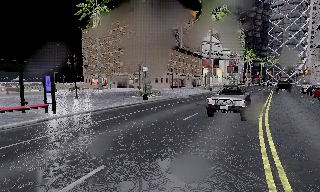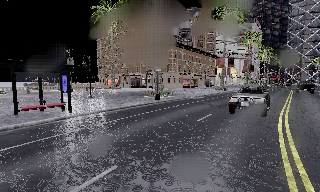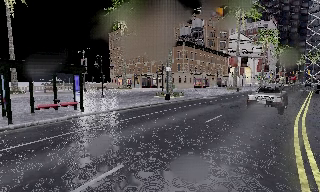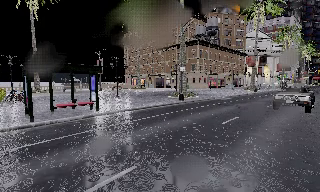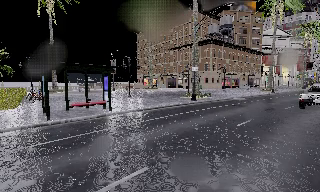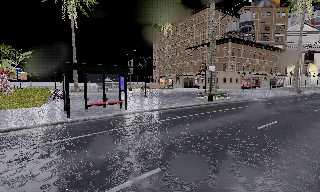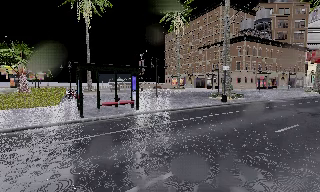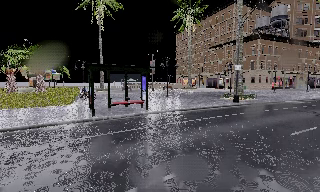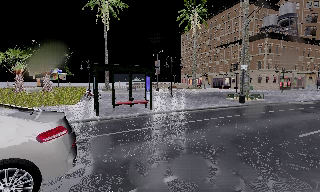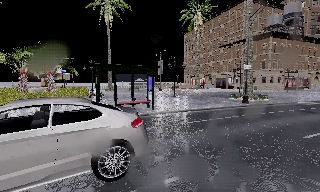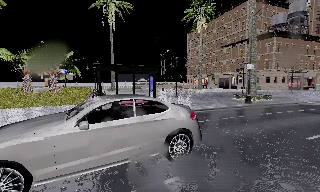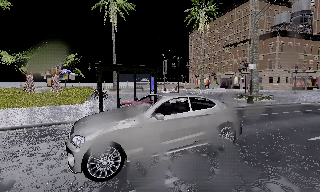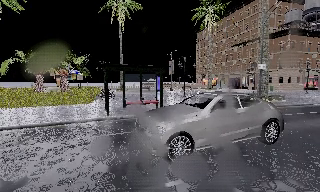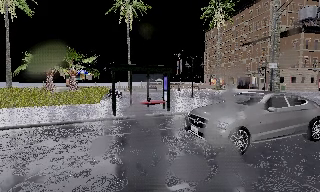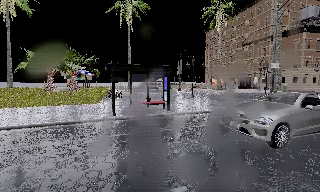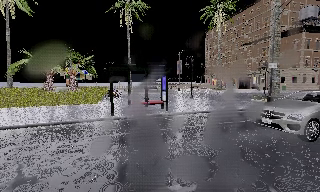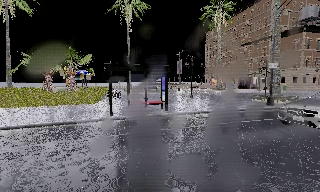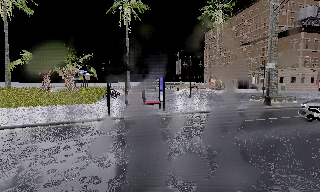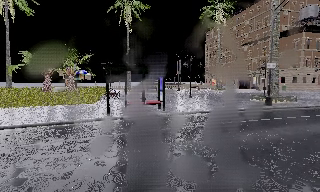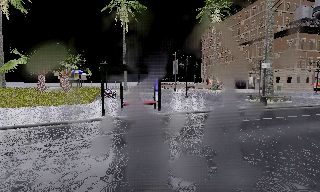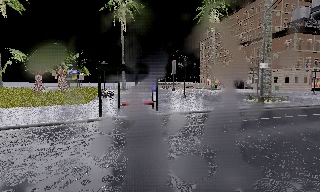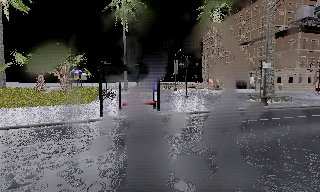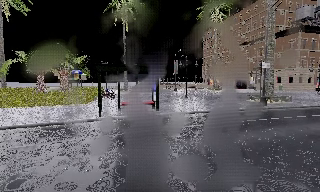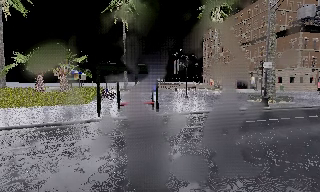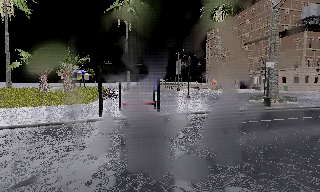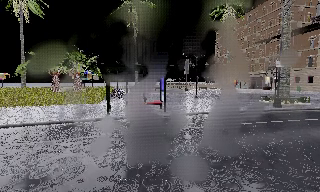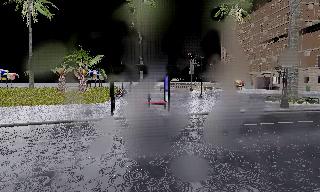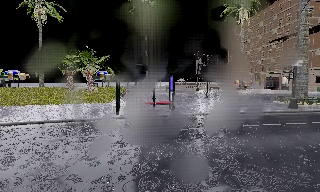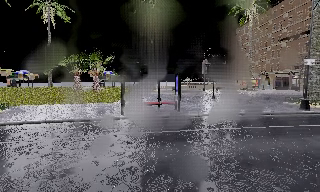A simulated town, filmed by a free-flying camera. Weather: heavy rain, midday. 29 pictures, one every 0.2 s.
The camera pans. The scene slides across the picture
to the right.
The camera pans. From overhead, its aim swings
counterclockwise.
0.0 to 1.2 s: The scene slides to the right, as the camera pans about 25 degrees to its left. It travels forward, about 0.5 m, so what stands in front looms larger.
1.2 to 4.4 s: The camera pans to its left, which is counterclockwise from overhead, by about 15 degrees. It travels to its right and forward, about 1.5 m.
4.4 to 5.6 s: The camera pans to its left, which is counterclockwise from overhead, by about 10 degrees.
The film runs backward here.
